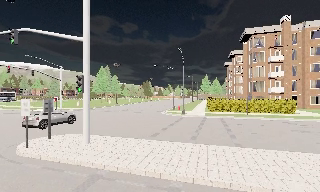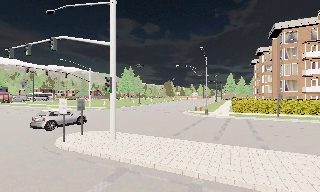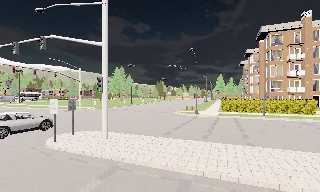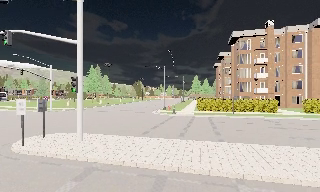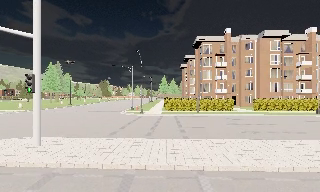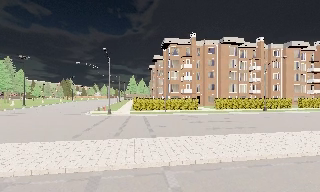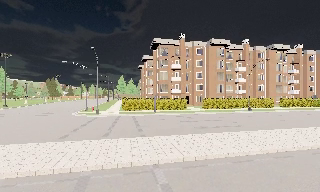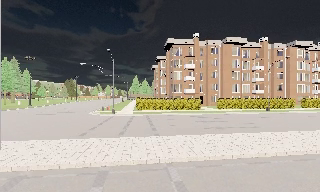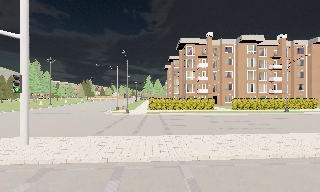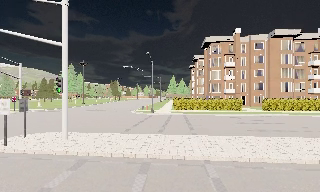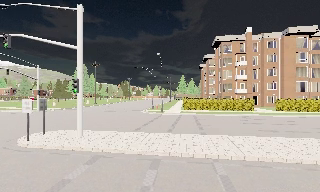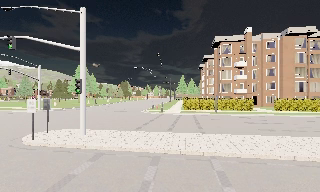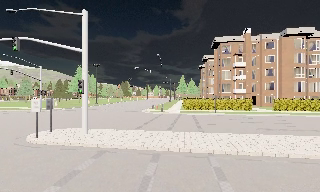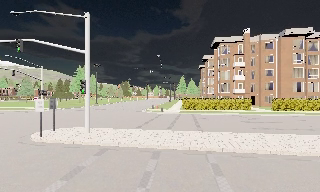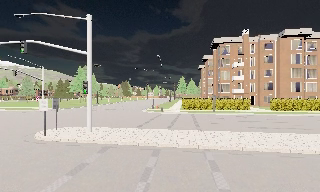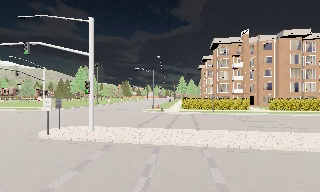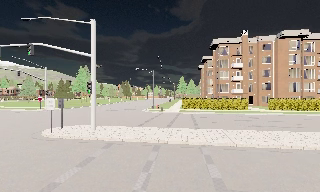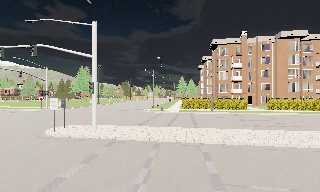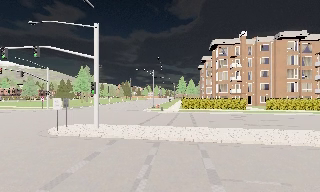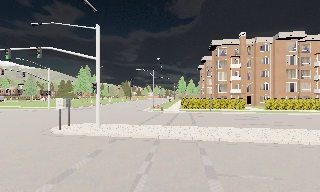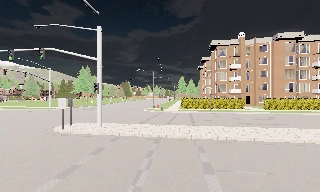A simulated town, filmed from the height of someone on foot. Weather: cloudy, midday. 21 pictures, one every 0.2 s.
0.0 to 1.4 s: The camera swings to its right by about 25 degrees, and the scene slides to the left. It travels backward, about 1.5 m, so what stands in front gets smaller.
1.4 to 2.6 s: The scene slides to the right, as the camera pans about 15 degrees to its left. It travels backward, about 1.5 m, so what stands in front gets smaller.
2.6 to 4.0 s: The camera travels backward, about 2 m, so what stands in front gets smaller.
The film runs backward here.
